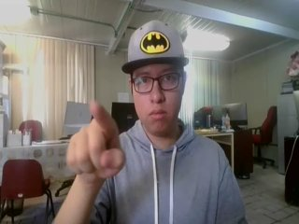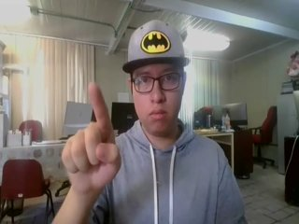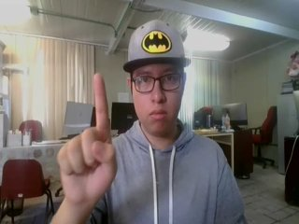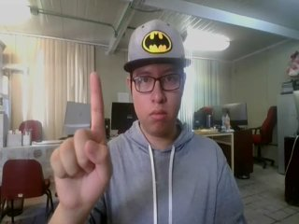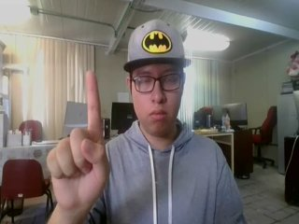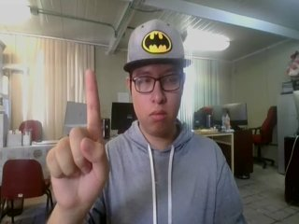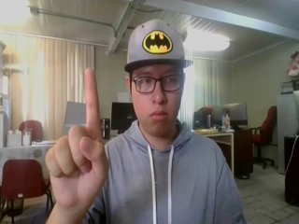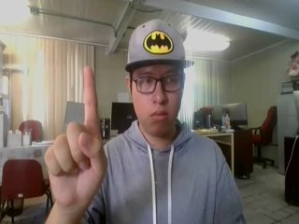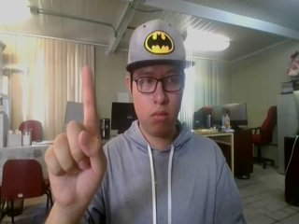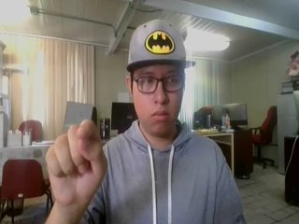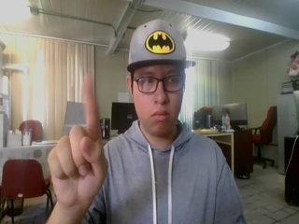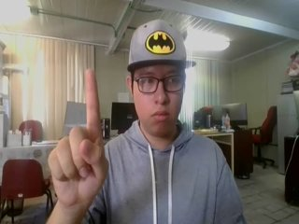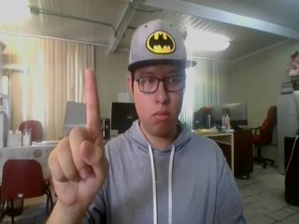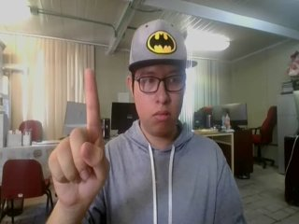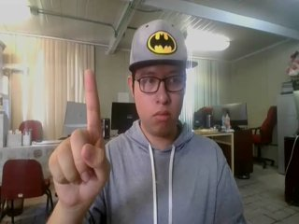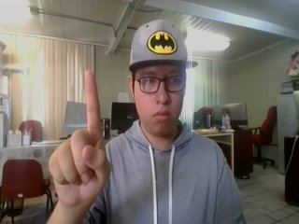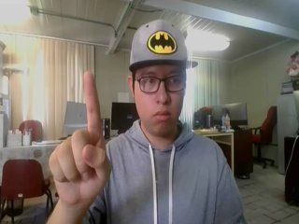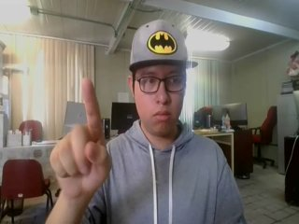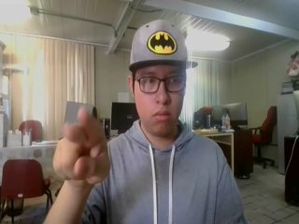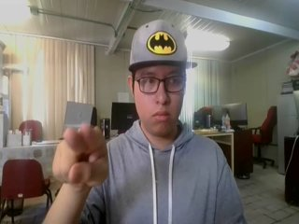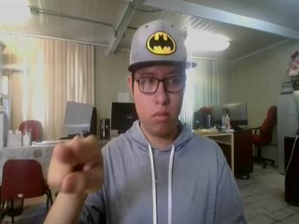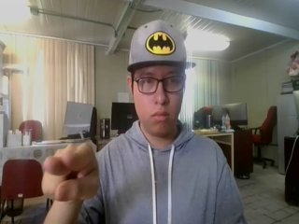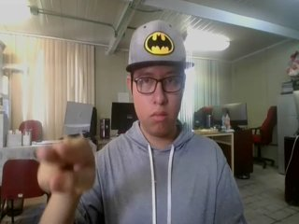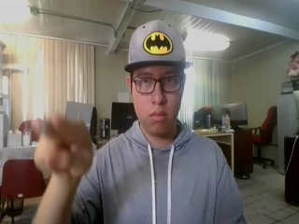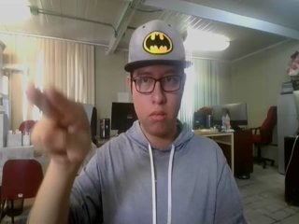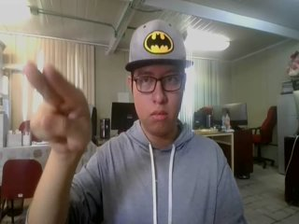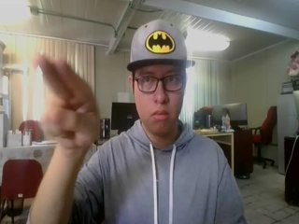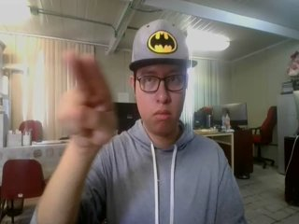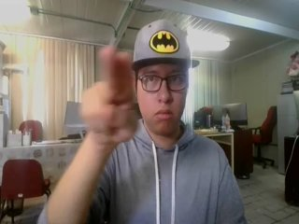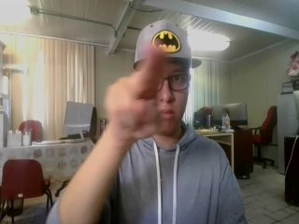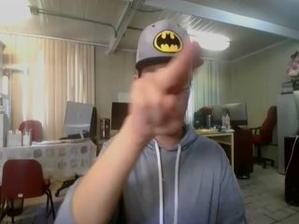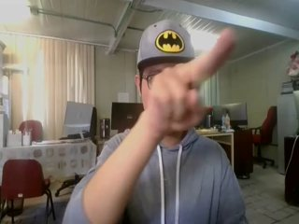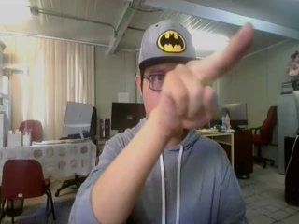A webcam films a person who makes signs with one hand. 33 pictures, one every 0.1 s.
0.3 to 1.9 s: Click with one finger.
2.0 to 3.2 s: Pointing with two fingers.
